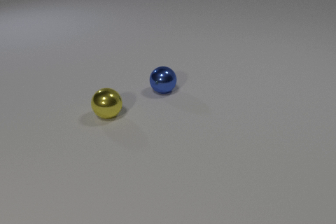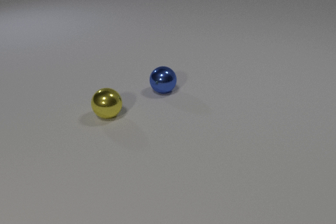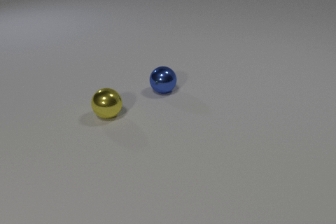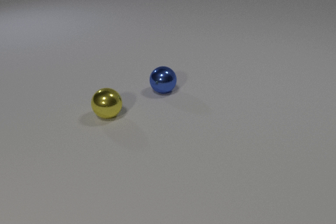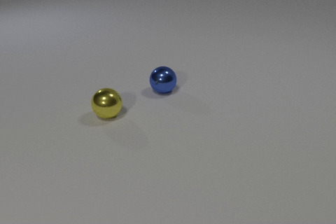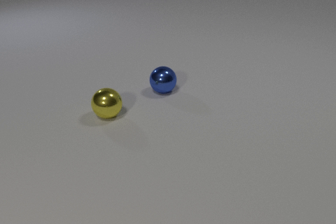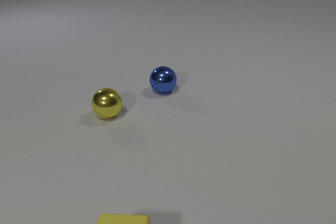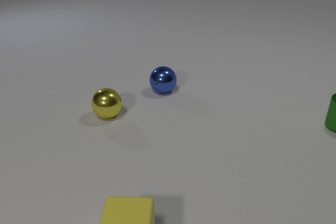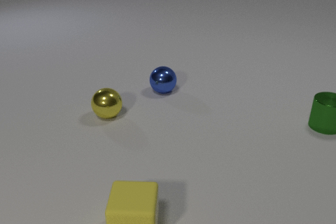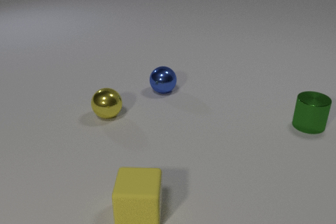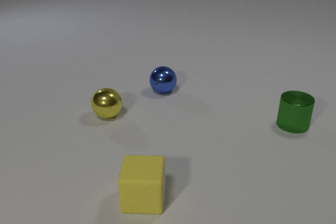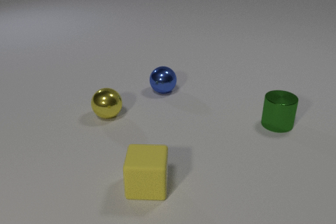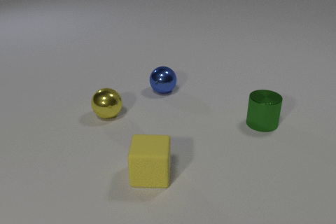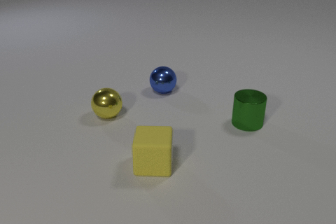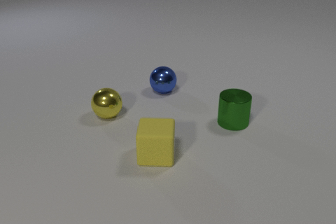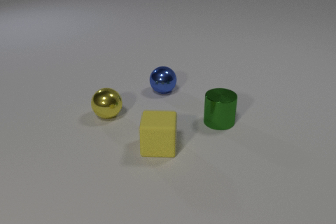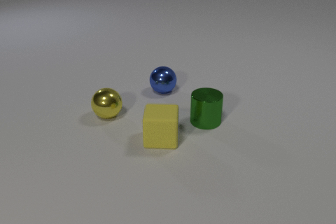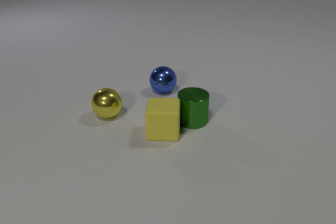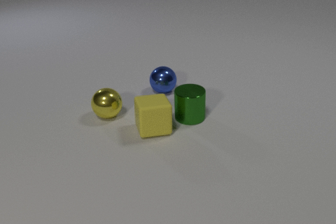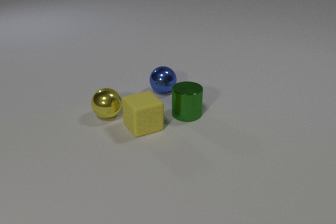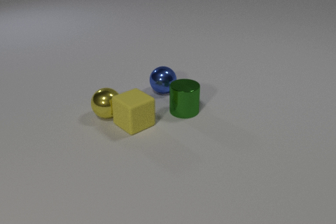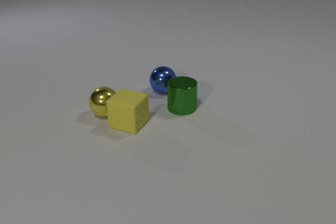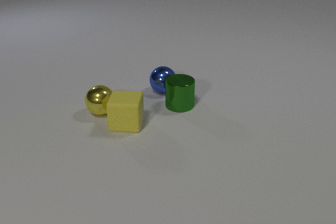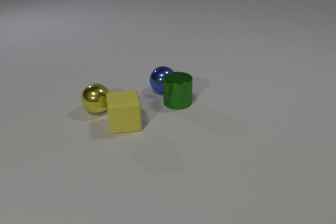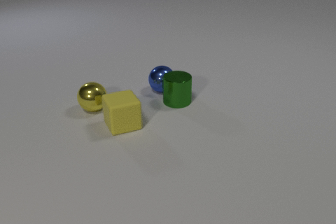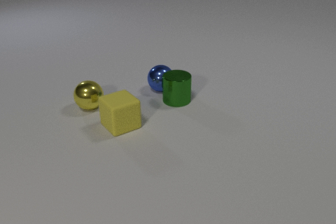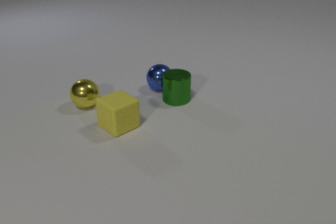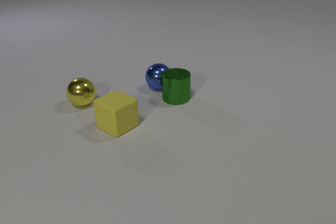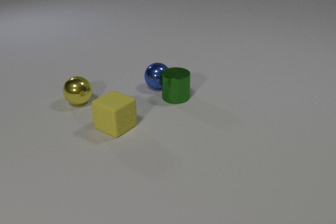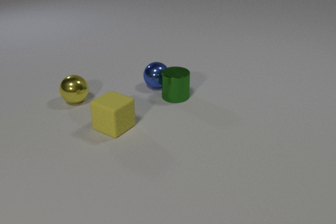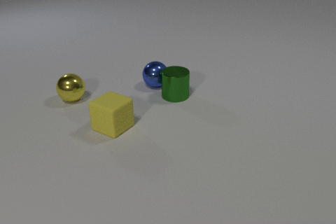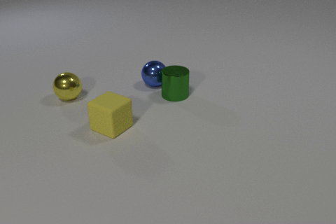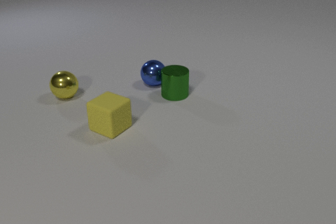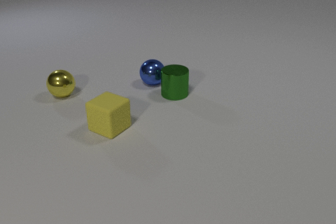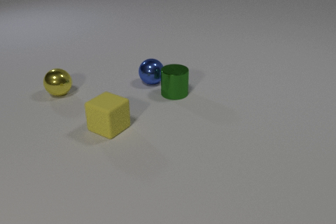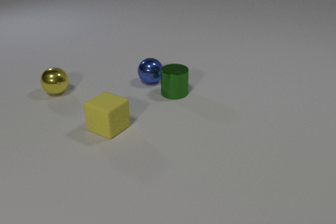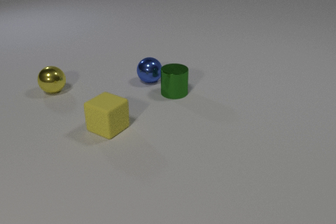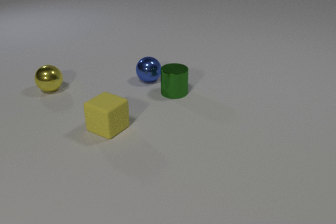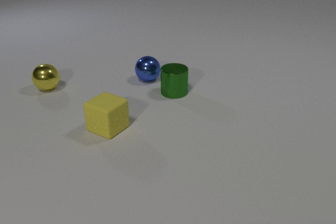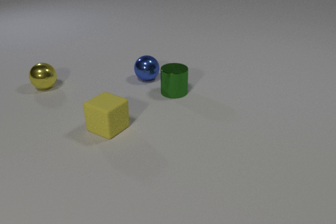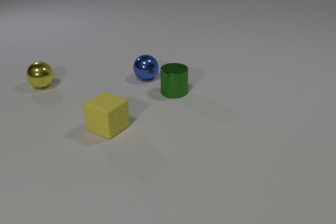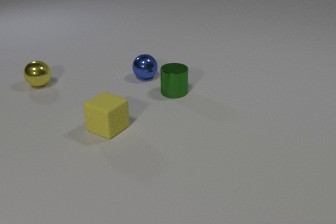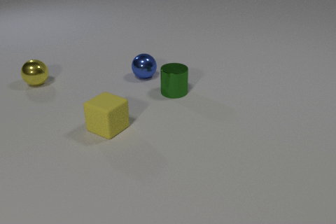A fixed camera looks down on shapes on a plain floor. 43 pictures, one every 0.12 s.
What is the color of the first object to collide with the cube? green.
What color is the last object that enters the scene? green.
Are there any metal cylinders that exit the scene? no.
0.00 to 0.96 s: The yellow rubber cube comes in at the bottom edge, slides away from the camera. The green metal cylinder comes in at the right edge, slides to the left.
0.96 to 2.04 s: The yellow rubber cube slides away from the camera. The green metal cylinder slides to the left. The yellow rubber cube and the green metal cylinder collide.
2.04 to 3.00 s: The yellow rubber cube slides to the left, spins so that its near face slides to the right, counterclockwise seen from above. The green metal cylinder slides away from the camera. The yellow metal sphere rolls away from the camera and to the left. The yellow rubber cube and the yellow metal sphere collide. The green metal cylinder and the blue metal sphere collide.
3.00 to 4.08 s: The yellow rubber cube slides to the left, spins so that its near face slides to the right, counterclockwise seen from above. The green metal cylinder slides away from the camera. The yellow metal sphere rolls away from the camera and to the left. The blue metal sphere rolls away from the camera and to the left.
4.08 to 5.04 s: The yellow metal sphere rolls away from the camera and to the left. The blue metal sphere rolls away from the camera and to the left.
